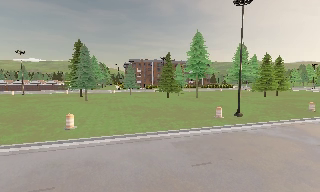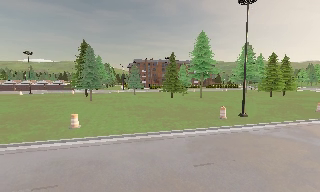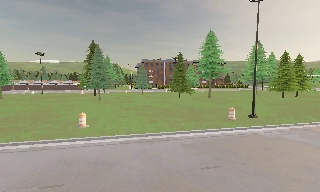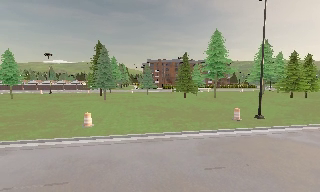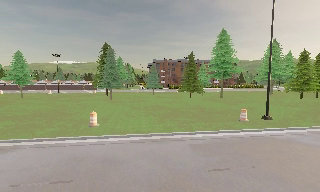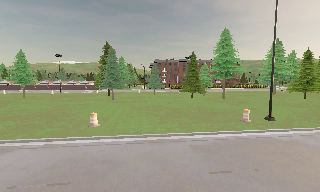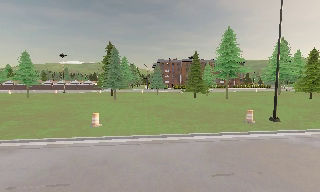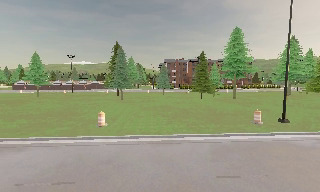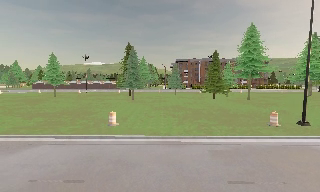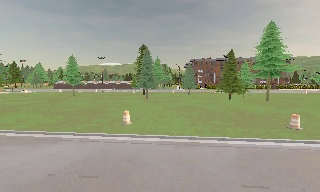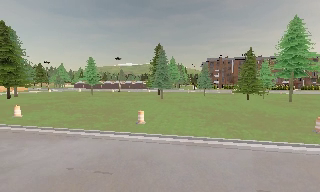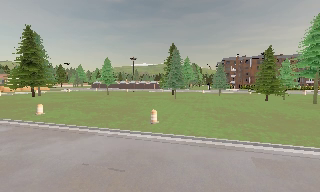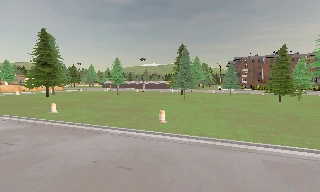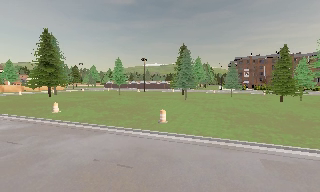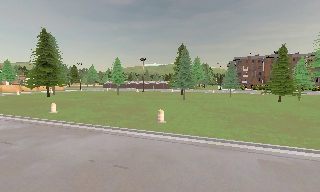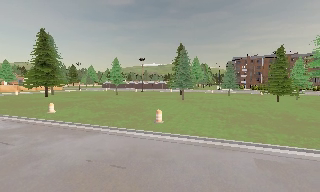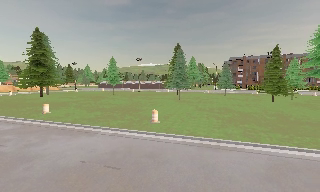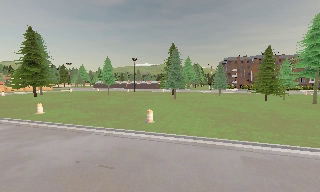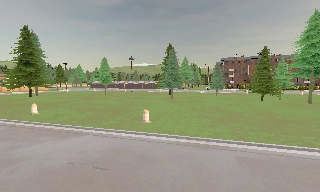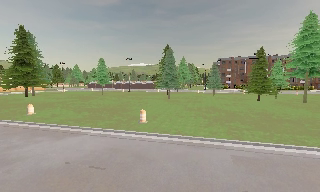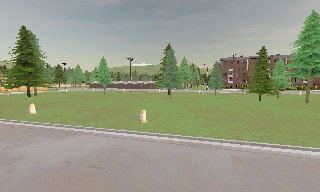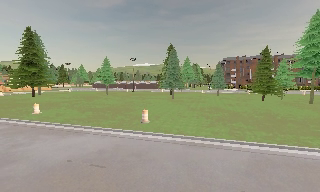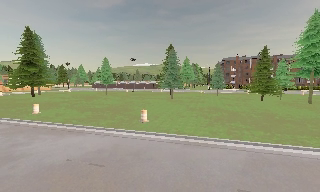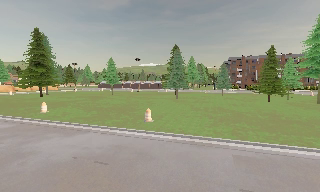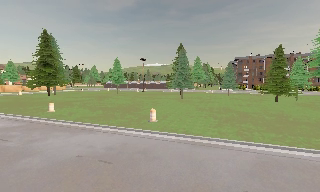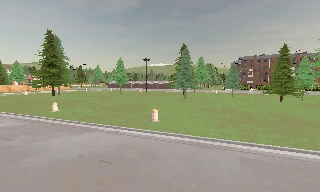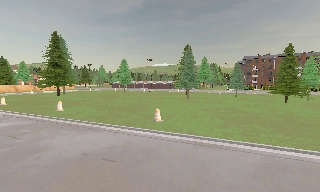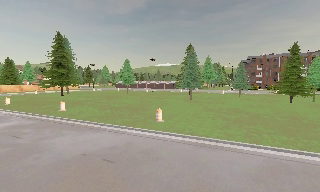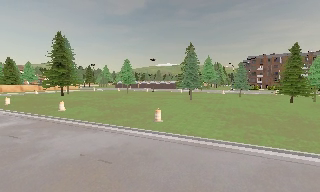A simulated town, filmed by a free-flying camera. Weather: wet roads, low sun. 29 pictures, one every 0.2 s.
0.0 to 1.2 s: The camera pans to its left, which is counterclockwise from overhead, by about 10 degrees. It travels to its right, about 0.5 m.
1.2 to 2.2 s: The scene slides to the right, as the camera pans about 20 degrees to its left.
2.2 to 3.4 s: The camera travels to its right, about 0.5 m, so close, fixed things drift to the left.
3.4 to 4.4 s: The camera shifts only a little, or ends up much as it began.
4.4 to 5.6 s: The camera travels to its right, about 0.5 m.
The film runs forward here.
